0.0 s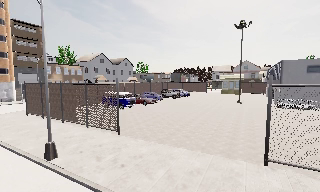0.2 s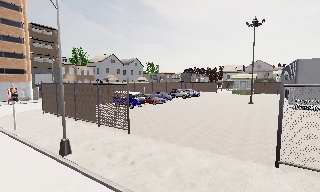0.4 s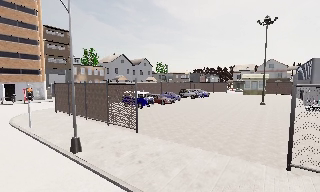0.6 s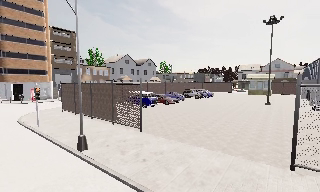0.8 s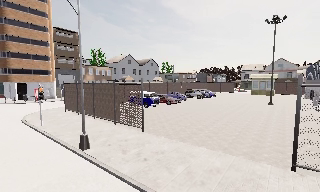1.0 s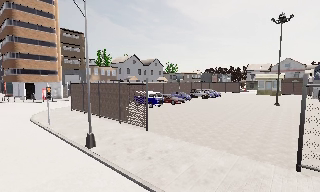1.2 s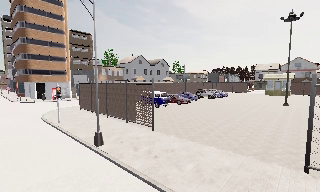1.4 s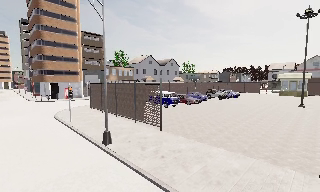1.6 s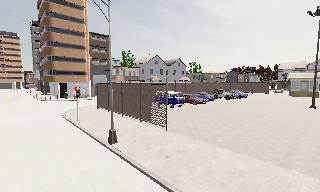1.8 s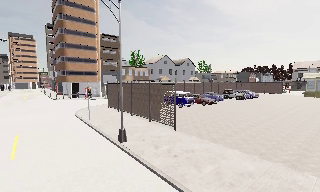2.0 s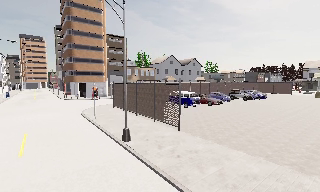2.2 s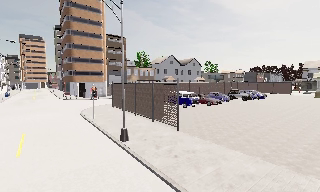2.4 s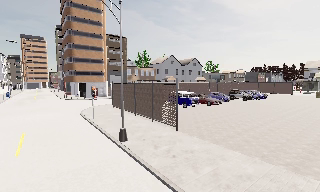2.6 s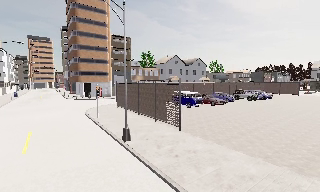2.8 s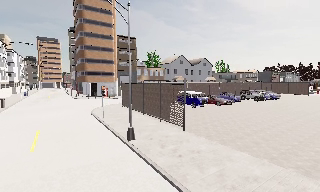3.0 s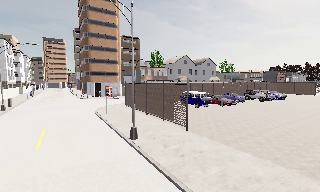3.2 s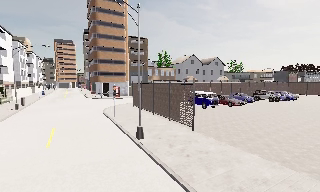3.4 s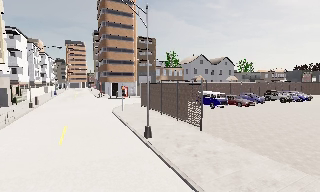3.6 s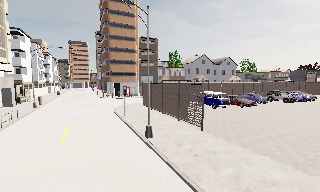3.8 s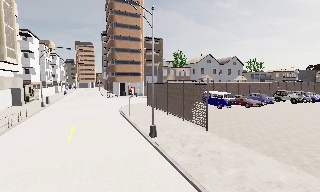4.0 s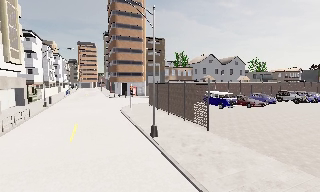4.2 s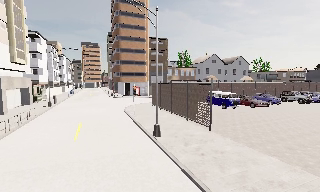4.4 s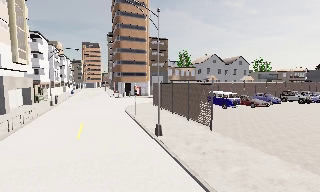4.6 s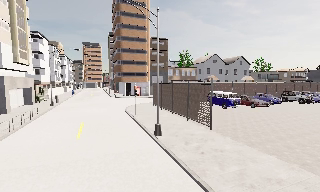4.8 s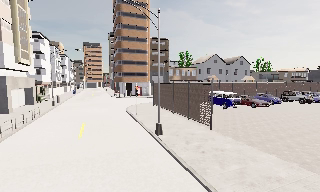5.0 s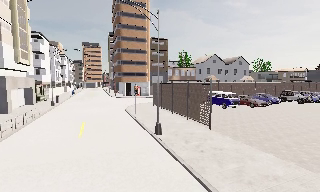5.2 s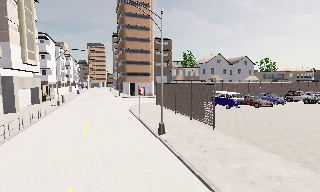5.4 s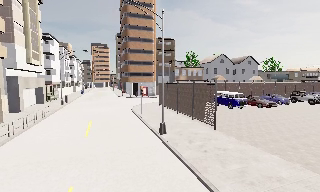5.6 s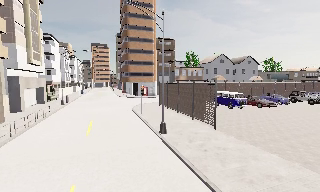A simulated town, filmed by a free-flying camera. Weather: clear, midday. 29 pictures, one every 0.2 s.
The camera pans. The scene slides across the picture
to the right.
The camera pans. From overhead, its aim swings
counterclockwise.
0.0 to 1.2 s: The scene slides to the right, as the camera pans about 15 degrees to its left. It travels backward, about 0.5 m, so what stands in front gets smaller.
1.2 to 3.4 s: The camera pans to its left, which is counterclockwise from overhead, by about 20 degrees. It travels to its right, about 1 m.
3.4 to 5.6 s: The camera travels backward, about 1 m, so what stands in front gets smaller.
The film runs backward here.
